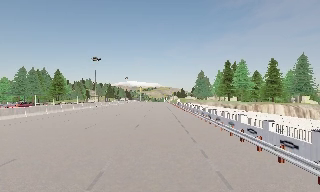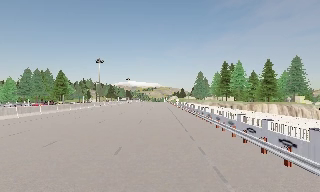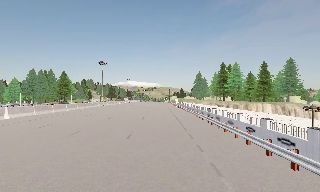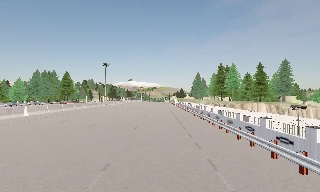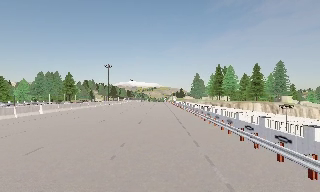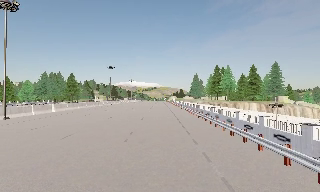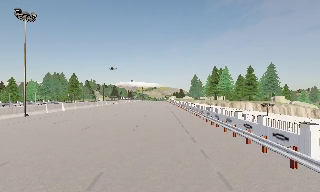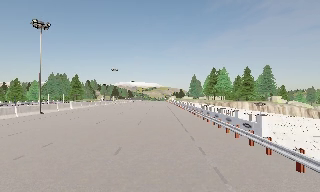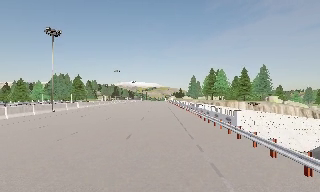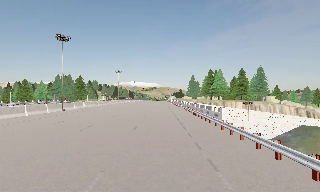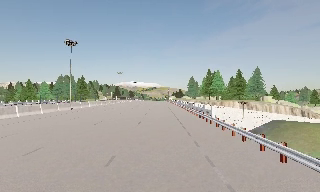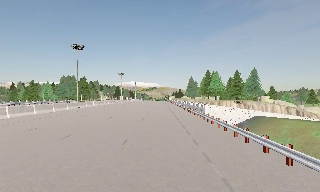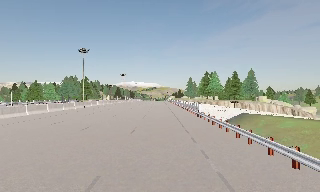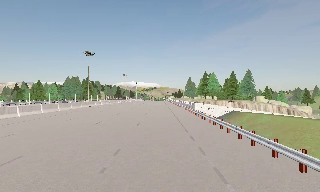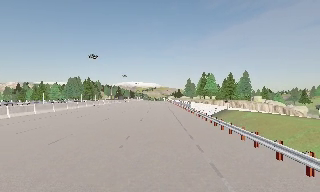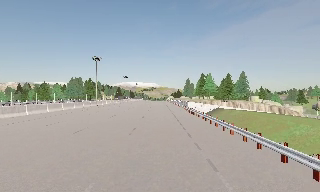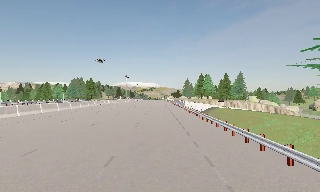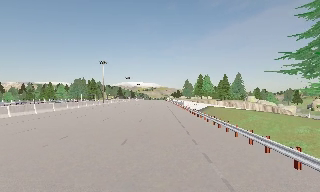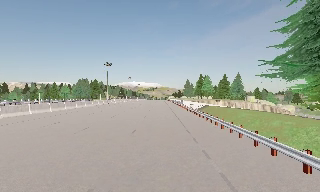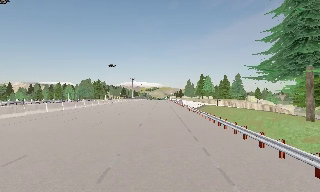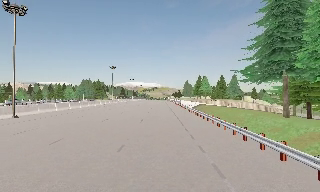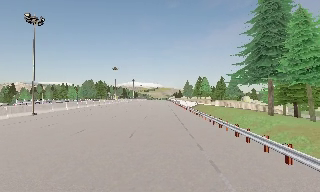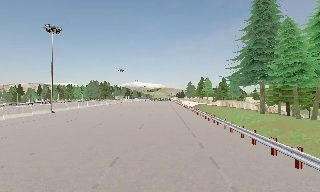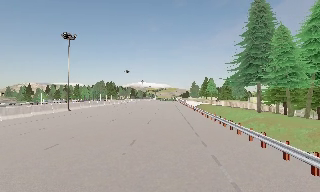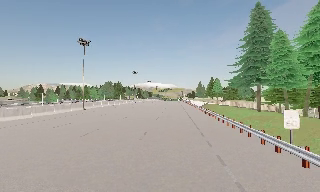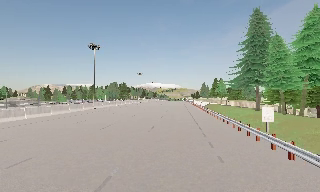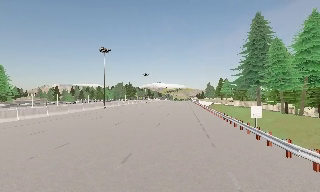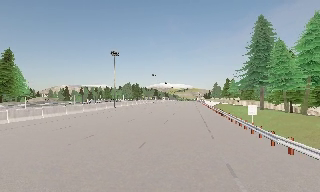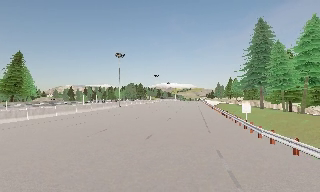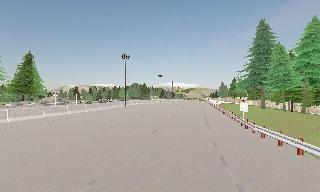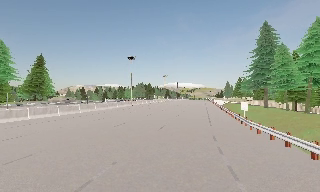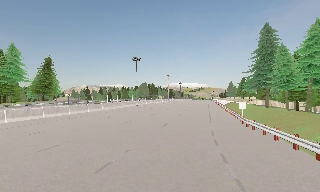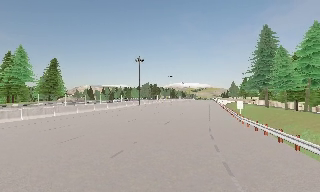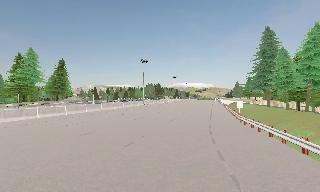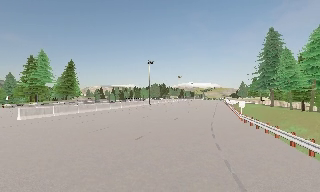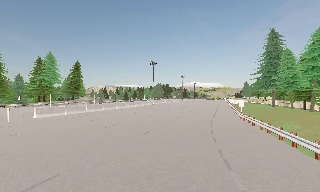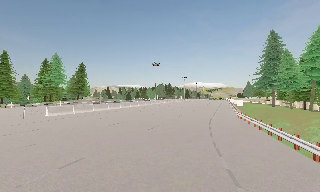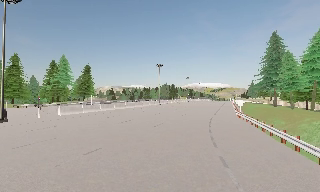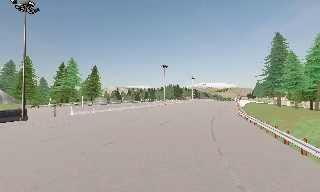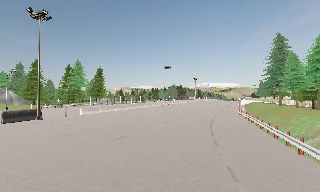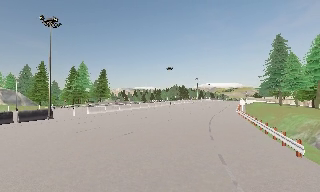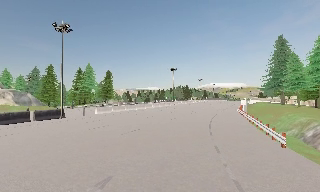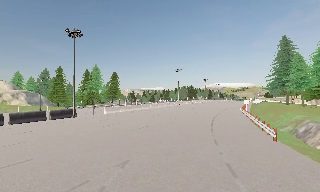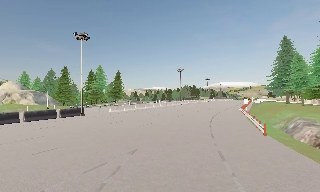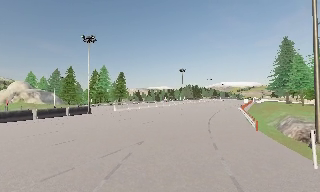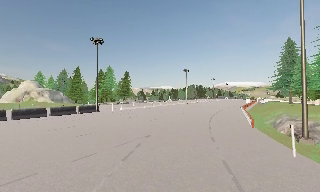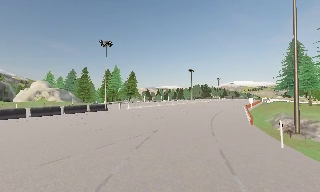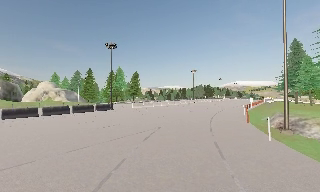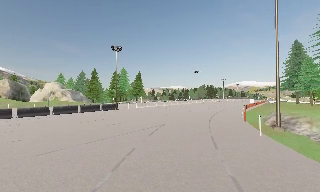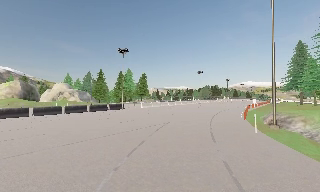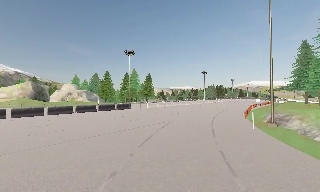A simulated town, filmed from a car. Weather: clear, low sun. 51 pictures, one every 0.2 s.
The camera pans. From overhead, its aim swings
counterclockwise.
The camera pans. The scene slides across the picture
to the right.
0.0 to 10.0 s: The scene slides to the right, as the camera pans about 40 degrees to its left. It travels backward, about 90 m. It loses speed.
The film runs backward here.
